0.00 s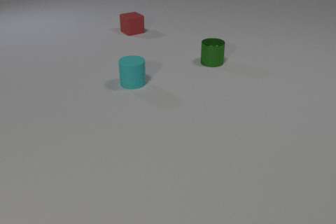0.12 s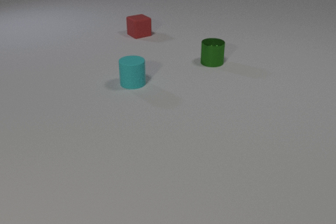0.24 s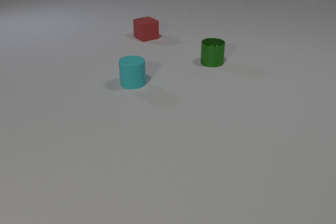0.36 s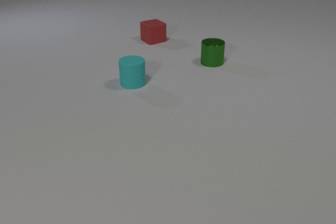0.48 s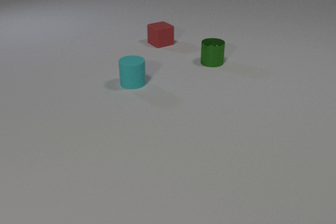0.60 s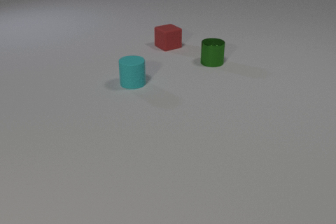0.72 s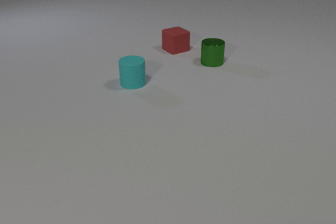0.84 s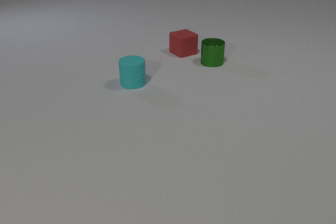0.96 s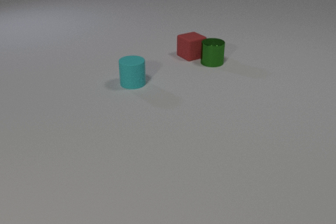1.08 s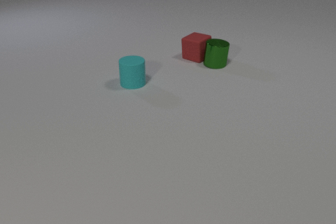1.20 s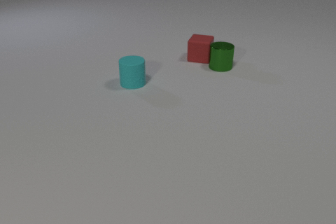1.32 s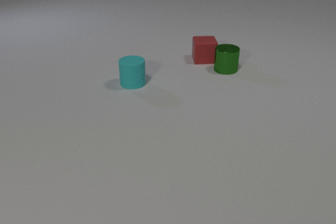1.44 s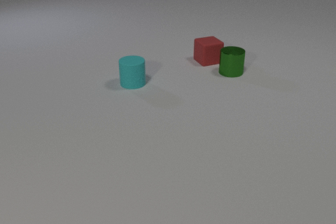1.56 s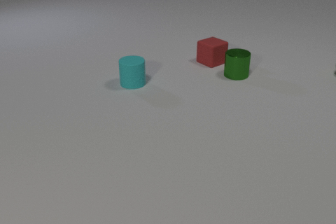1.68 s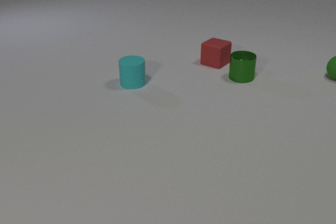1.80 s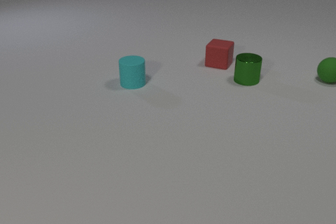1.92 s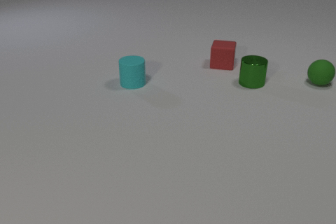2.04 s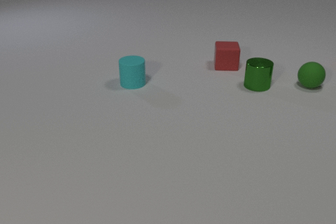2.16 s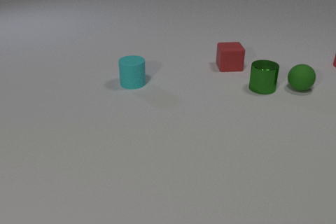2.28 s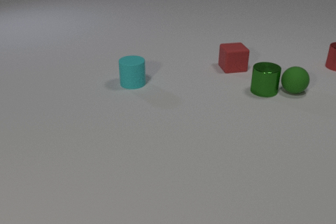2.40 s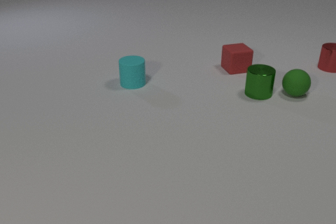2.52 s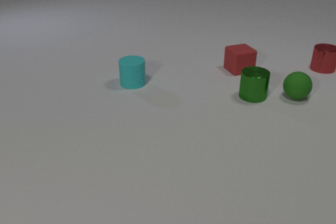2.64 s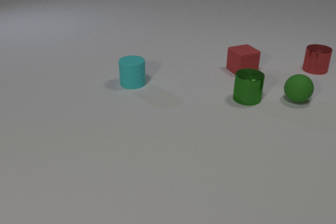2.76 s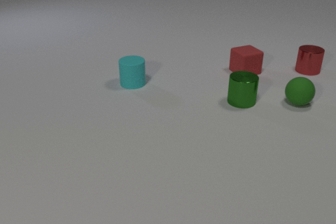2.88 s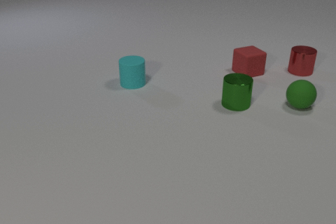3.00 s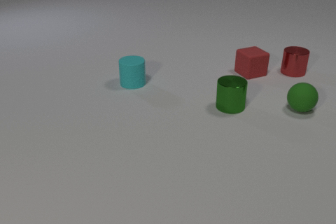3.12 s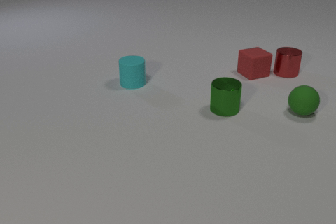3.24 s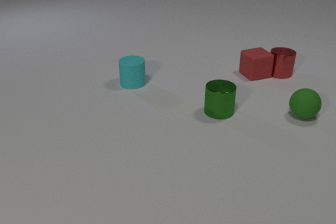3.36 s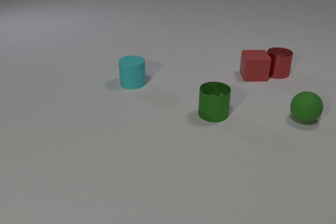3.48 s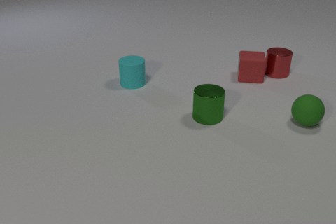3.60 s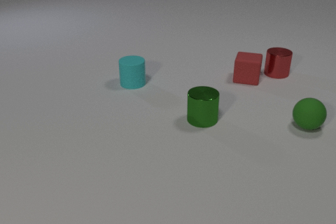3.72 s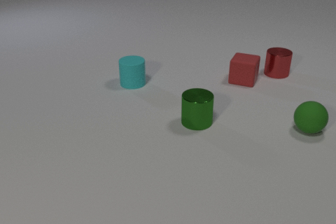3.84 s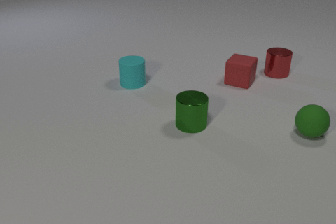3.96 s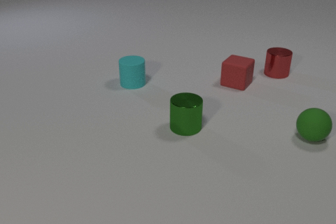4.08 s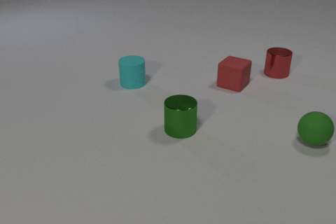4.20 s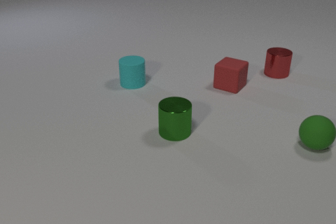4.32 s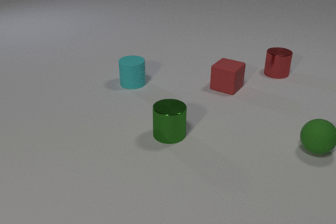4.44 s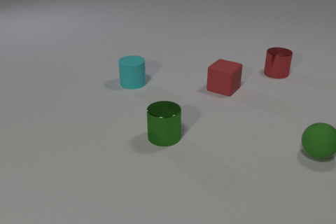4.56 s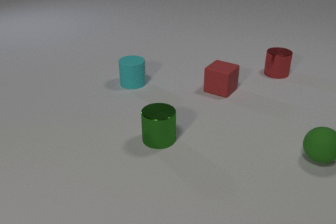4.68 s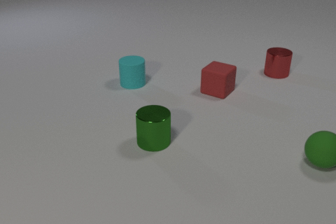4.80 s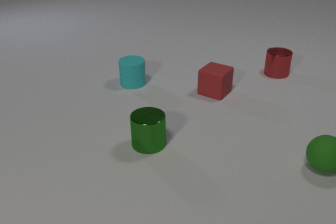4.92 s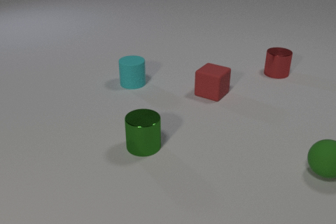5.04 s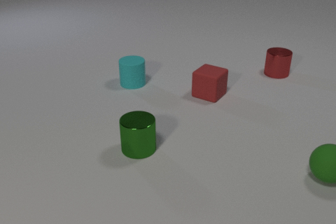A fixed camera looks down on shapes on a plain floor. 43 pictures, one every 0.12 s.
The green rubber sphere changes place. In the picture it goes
toward the camera.
The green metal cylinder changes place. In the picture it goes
toward the camera.
0.00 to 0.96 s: The red rubber cube slides toward the camera and to the right.
0.96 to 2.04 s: The red rubber cube slides to the right and toward the camera, spins so that its near face slides to the right, counterclockwise seen from above. The green metal cylinder slides toward the camera and to the right. The green rubber sphere comes in at the right edge, rolls toward the camera and to the left. The red rubber cube and the green metal cylinder collide.
2.04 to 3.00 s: The red rubber cube slides to the right and toward the camera, spins so that its near face slides to the right, counterclockwise seen from above. The green metal cylinder slides toward the camera and to the left. The red metal cylinder comes in at the right edge, slides to the left and toward the camera. The green rubber sphere rolls toward the camera. The green metal cylinder and the green rubber sphere collide.
3.00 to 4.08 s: The red rubber cube slides toward the camera and to the left, spins so that its near face slides to the left, clockwise seen from above. The green metal cylinder slides toward the camera and to the left. The red metal cylinder slides to the left and toward the camera. The green rubber sphere rolls toward the camera. The red rubber cube and the red metal cylinder collide.
4.08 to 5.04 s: The red rubber cube slides toward the camera and to the left. The green metal cylinder slides to the left and toward the camera. The green rubber sphere rolls toward the camera.
How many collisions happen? 3.
How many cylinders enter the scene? 1.
Are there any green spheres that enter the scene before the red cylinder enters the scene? yes.
